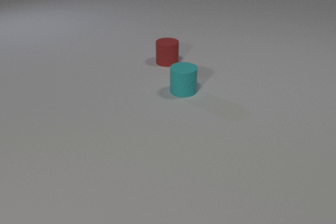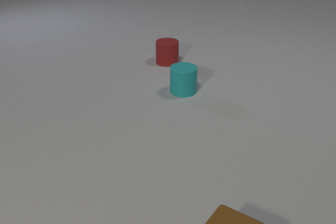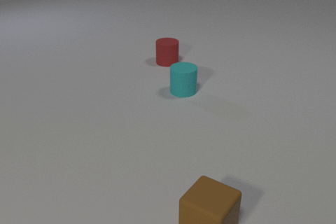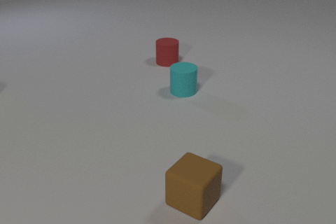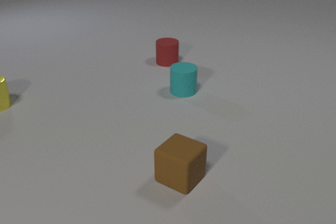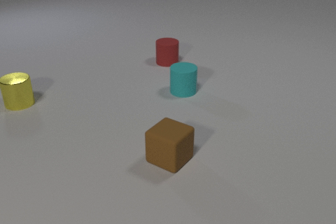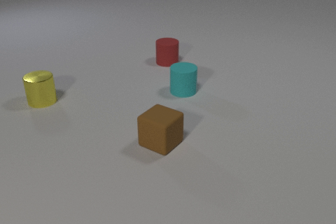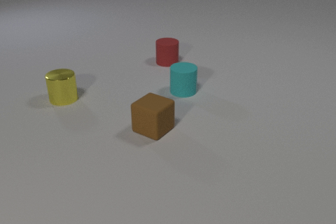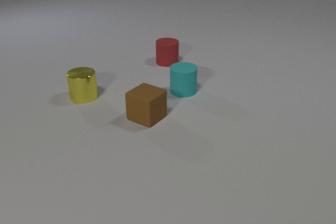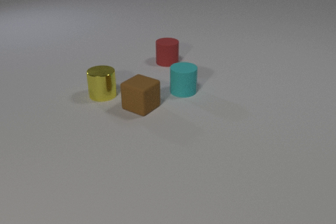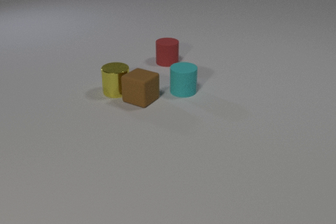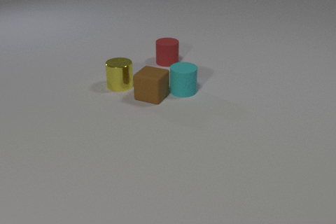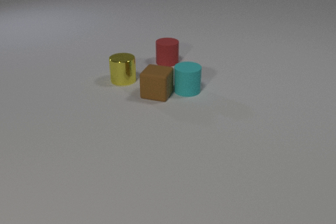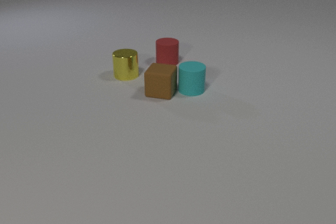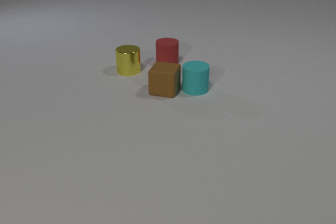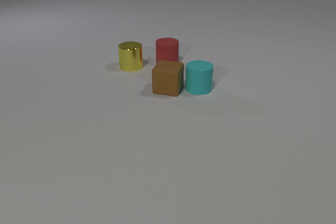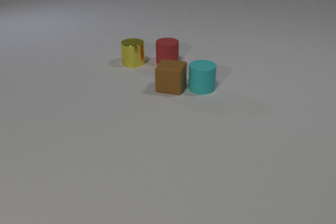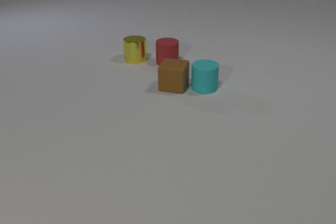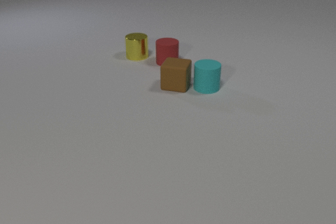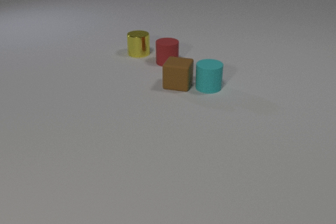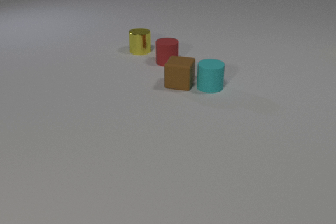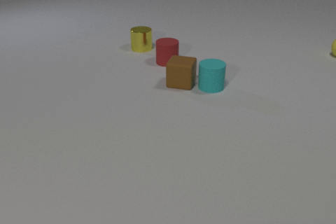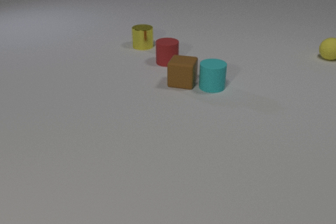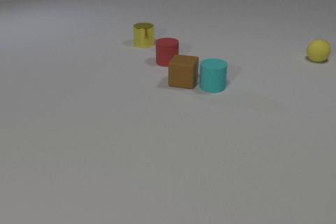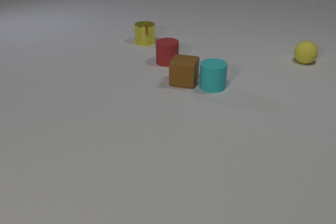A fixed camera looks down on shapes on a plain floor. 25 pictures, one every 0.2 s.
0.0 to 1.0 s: The brown rubber cube comes in at the bottom edge, slides away from the camera and to the left. The yellow metal cylinder comes in at the left edge, slides to the right.
1.0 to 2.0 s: The brown rubber cube slides away from the camera. The yellow metal cylinder slides to the right. The brown rubber cube and the yellow metal cylinder collide.
2.0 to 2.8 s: The brown rubber cube slides to the right and away from the camera. The yellow metal cylinder slides away from the camera. The cyan rubber cylinder slides to the right. The brown rubber cube and the cyan rubber cylinder collide.
2.8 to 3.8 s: The brown rubber cube slides away from the camera and to the right. The yellow metal cylinder slides away from the camera. The cyan rubber cylinder slides to the right and away from the camera.
3.8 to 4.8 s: The brown rubber cube slides away from the camera and to the right. The yellow metal cylinder slides away from the camera. The yellow rubber sphere comes in at the right edge, rolls to the left and toward the camera.
What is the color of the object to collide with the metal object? brown.
How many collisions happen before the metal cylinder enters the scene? 0.
What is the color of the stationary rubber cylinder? red.
